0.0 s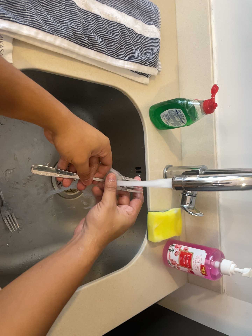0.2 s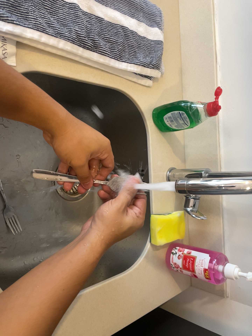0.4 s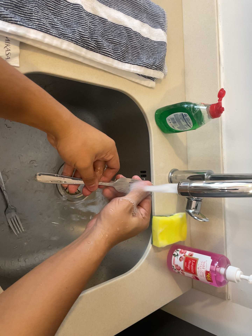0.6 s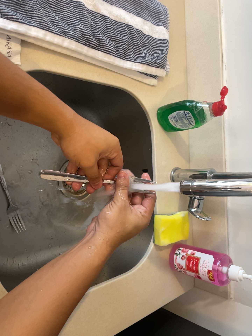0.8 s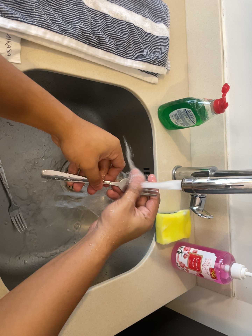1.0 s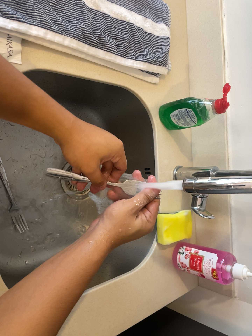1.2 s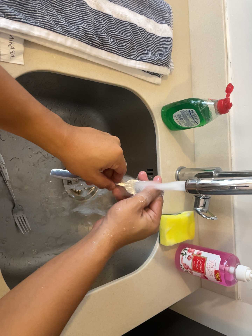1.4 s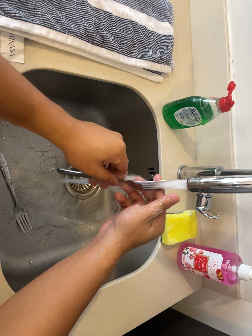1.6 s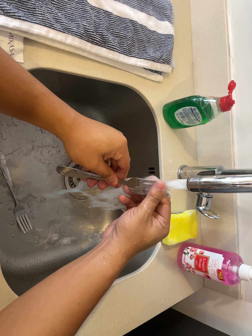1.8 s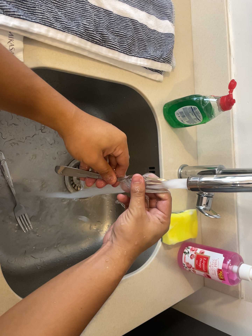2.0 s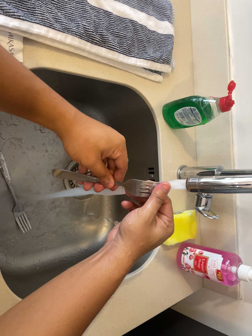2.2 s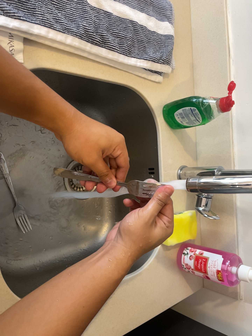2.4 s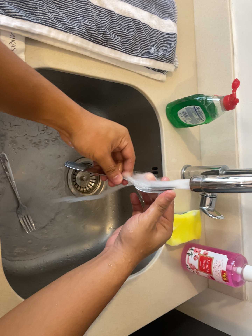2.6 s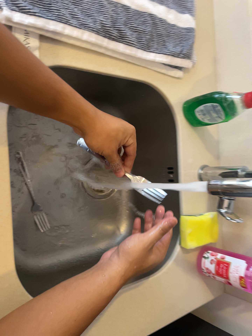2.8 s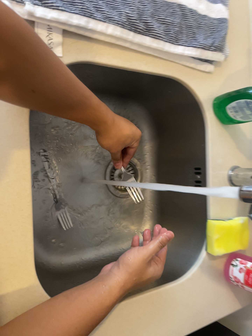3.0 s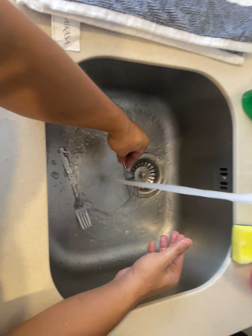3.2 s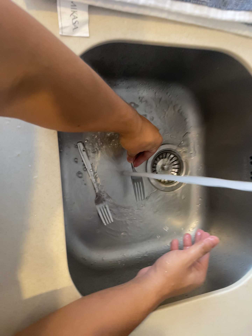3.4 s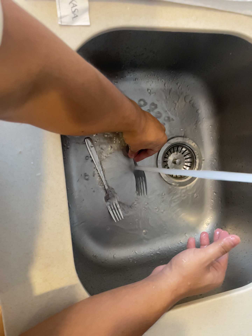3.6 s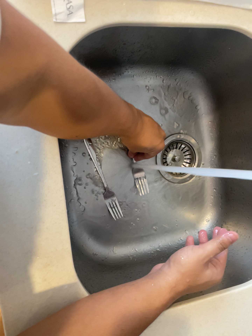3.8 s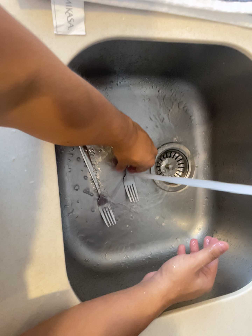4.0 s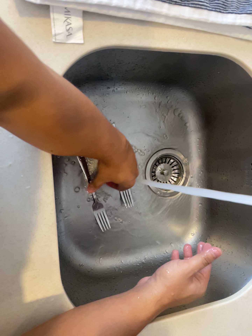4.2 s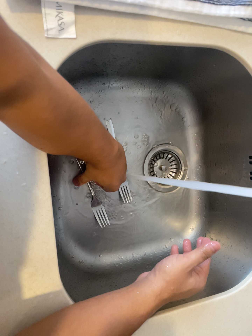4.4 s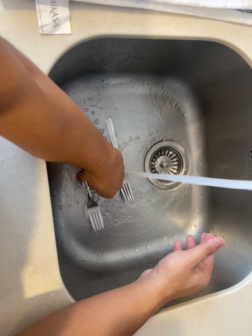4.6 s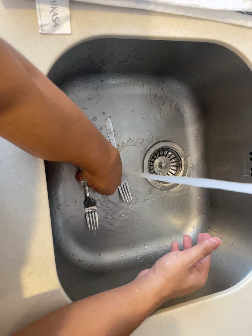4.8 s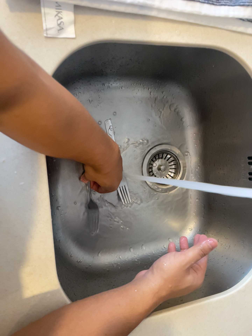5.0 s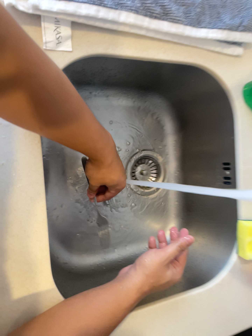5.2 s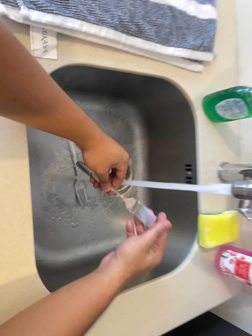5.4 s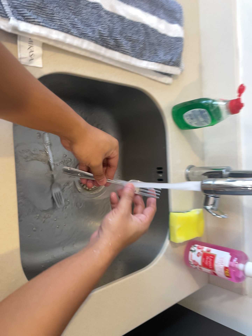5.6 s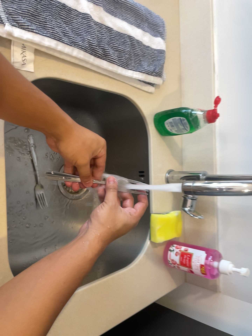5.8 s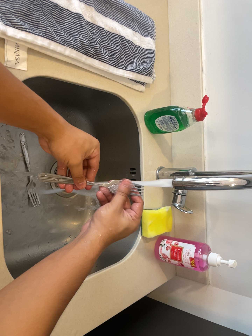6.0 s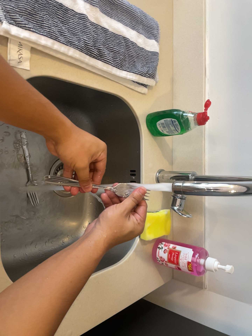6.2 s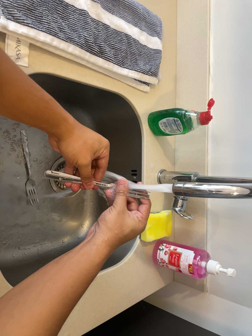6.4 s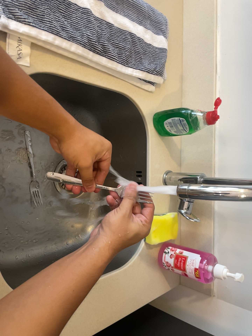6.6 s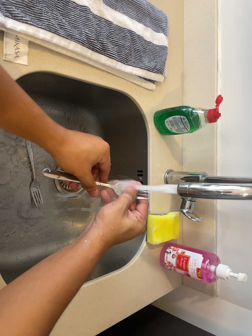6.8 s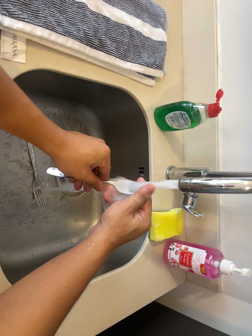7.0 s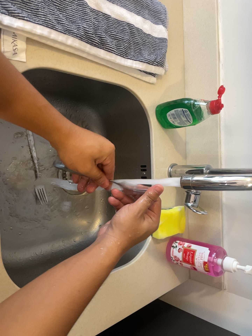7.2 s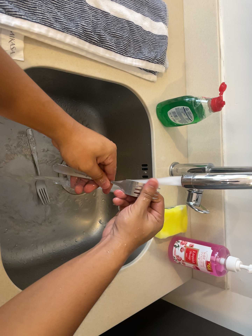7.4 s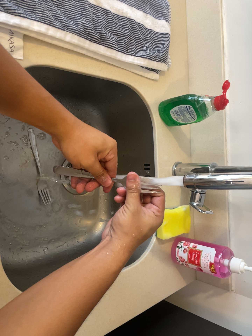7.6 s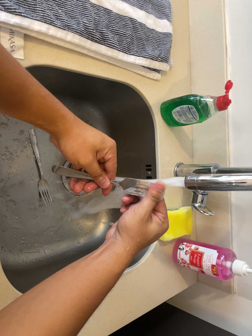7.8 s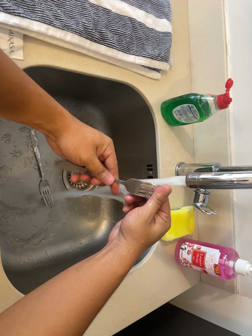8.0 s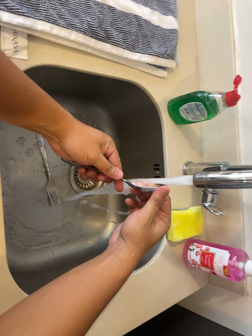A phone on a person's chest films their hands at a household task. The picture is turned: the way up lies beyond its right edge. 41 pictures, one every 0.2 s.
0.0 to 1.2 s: The camera shifts only a little, or ends up much as it began.
1.2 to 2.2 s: The camera keeps its place and its aim.
2.2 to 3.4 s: The scene slides to the right, as the camera pans about 25 degrees to its left. It travels forward, about 12 cm, so what stands in front looms larger.
3.4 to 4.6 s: The camera shifts only a little, or ends up much as it began.
4.6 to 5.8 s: The camera swings to its right by about 30 degrees, and the scene slides to the left. It travels backward and to its left, about 20 cm.
5.8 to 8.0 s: The camera travels forward, about 8 cm, so what stands in front looms larger.
The film runs forward here.
